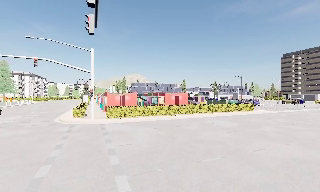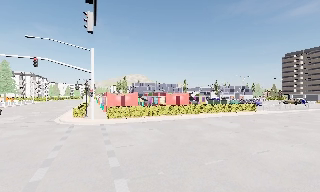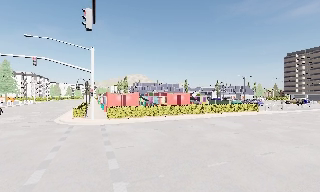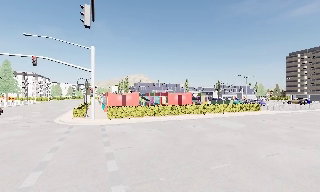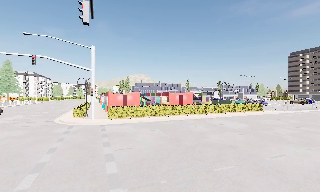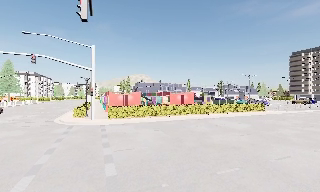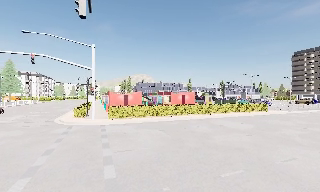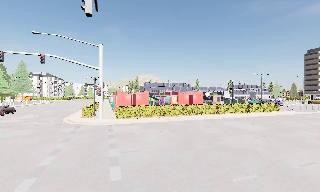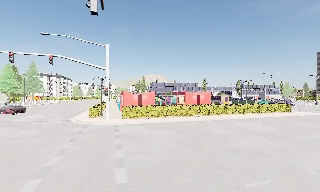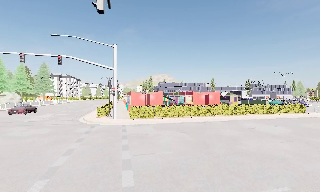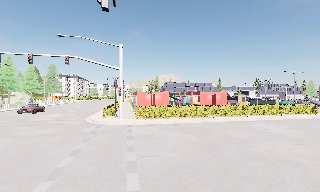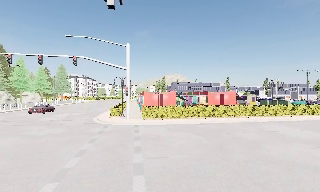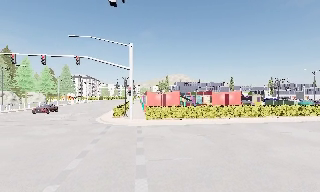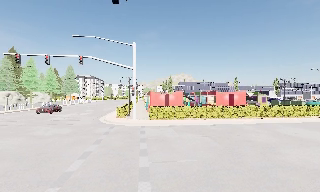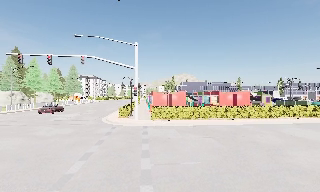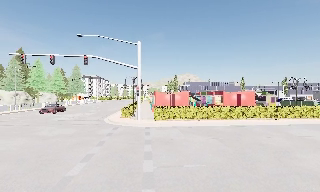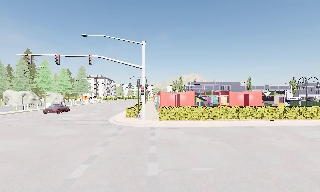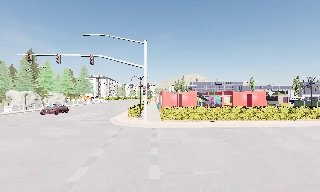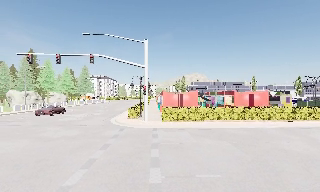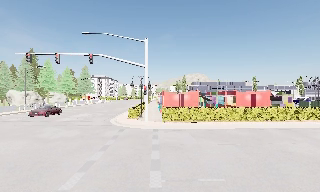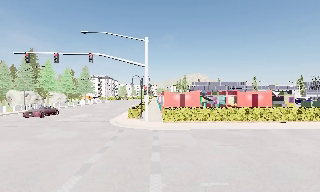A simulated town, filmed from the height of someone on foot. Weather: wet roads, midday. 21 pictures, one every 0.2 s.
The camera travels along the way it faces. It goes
forward.
0.0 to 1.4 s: The camera travels forward, about 1.5 m, so what stands in front looms larger.
1.4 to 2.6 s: The scene slides to the right, as the camera pans about 10 degrees to its left. It travels forward, about 1.5 m, so what stands in front looms larger.
2.6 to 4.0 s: The camera travels forward, about 1.5 m, so what stands in front looms larger.
The film runs forward here.
